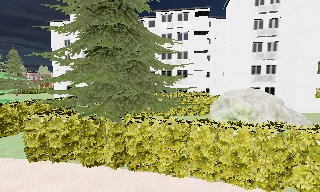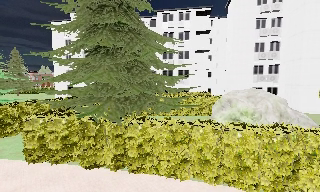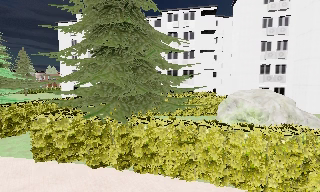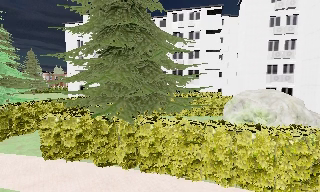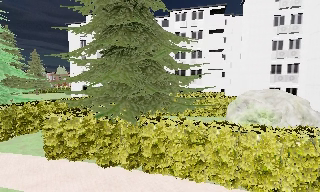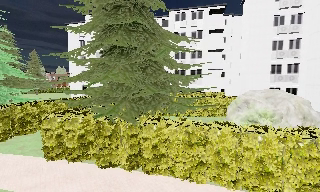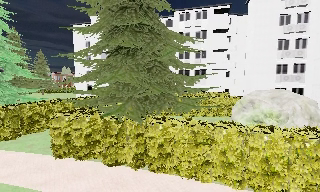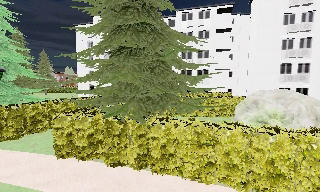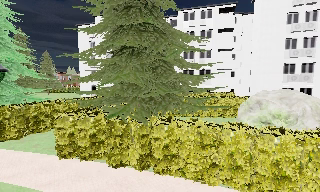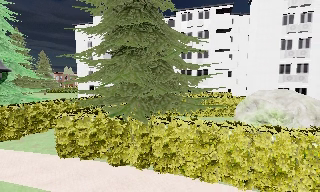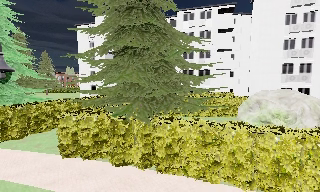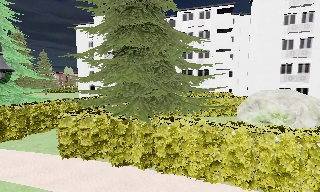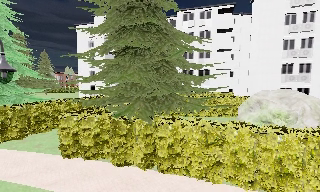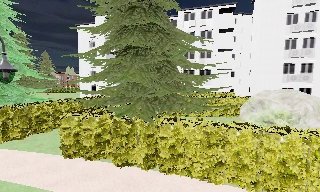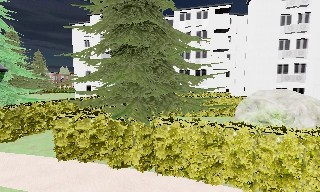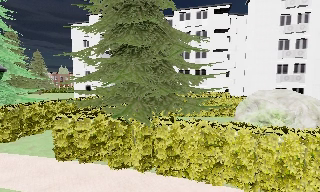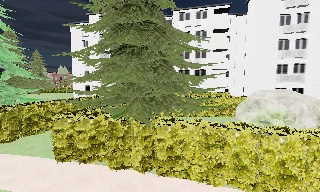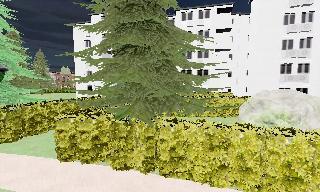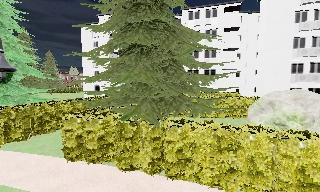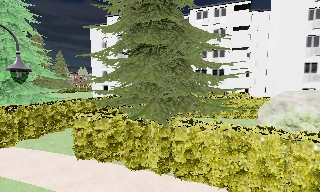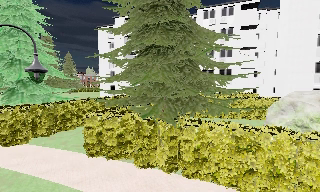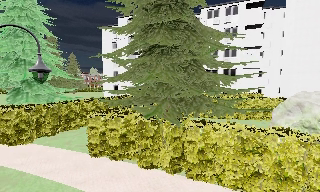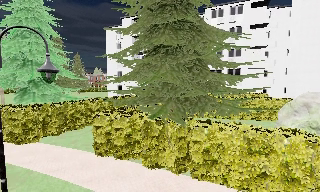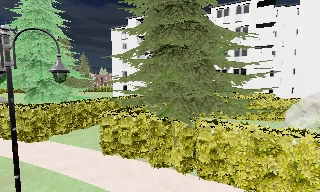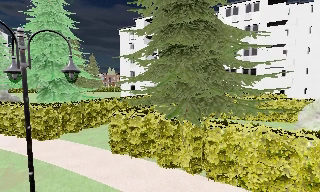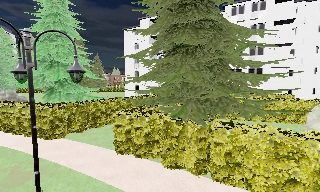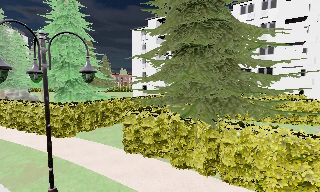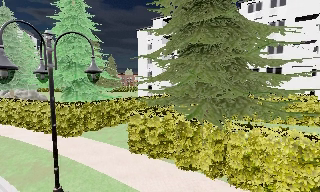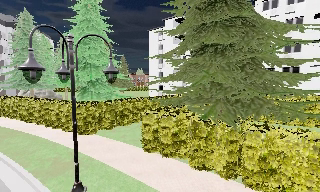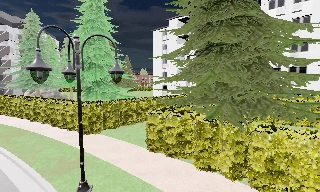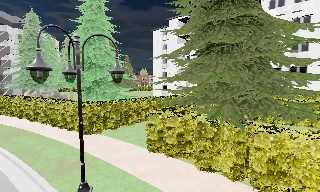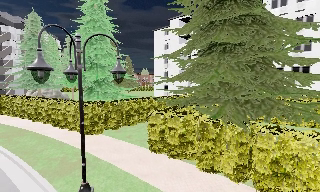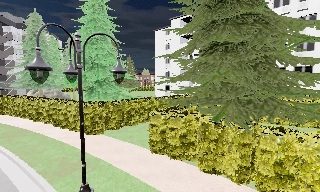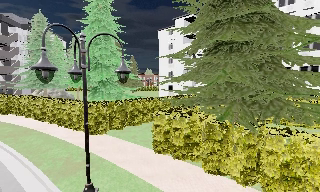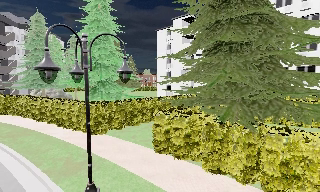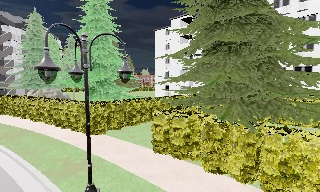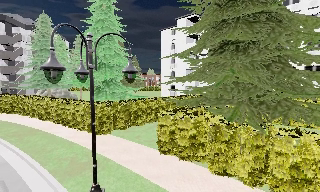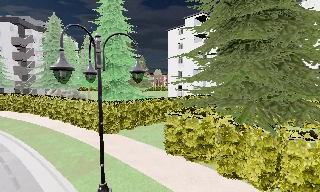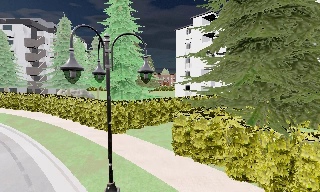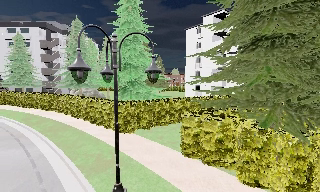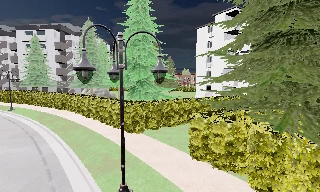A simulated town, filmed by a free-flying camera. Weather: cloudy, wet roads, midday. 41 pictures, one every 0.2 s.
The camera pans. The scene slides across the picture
to the right.
The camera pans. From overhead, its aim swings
counterclockwise.
0.0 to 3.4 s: The camera travels to its left, about 1 m, so close, fixed things drift to the right.
3.4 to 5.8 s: The scene slides to the right, as the camera pans about 25 degrees to its left. It travels to its left, about 0.5 m, so close, fixed things drift to the right.
5.8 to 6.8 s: The camera shifts only a little, or ends up much as it began.
6.8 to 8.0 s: The camera swings to its left by about 15 degrees, and the scene slides to the right.
The film runs forward here.
